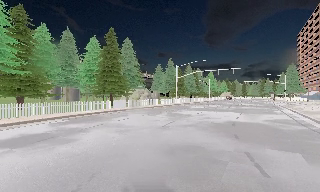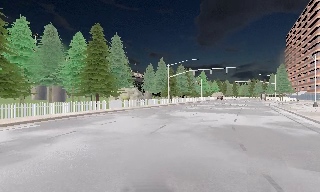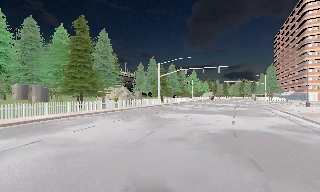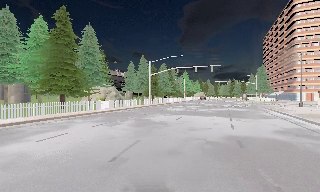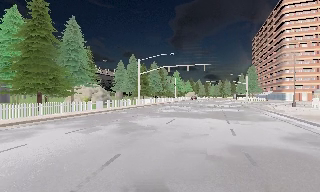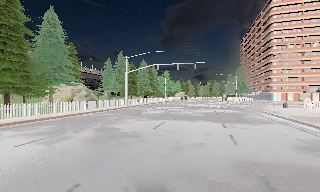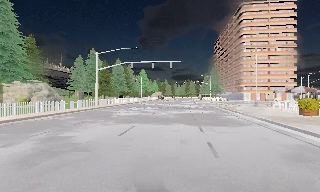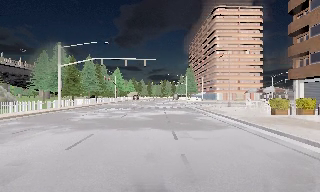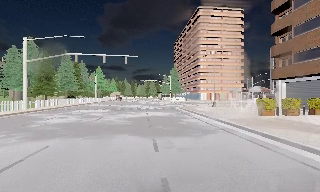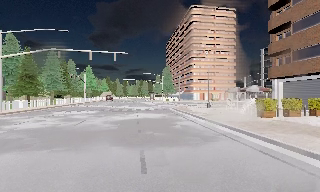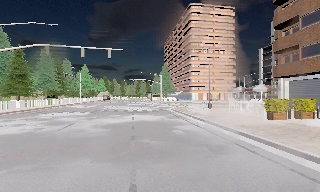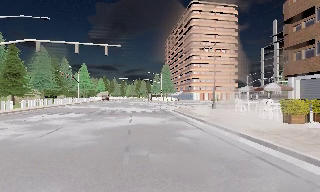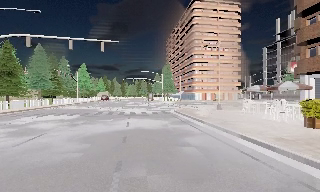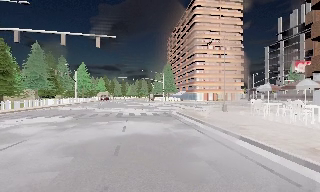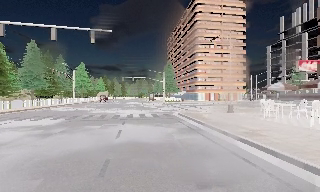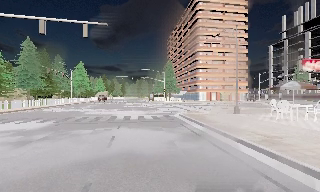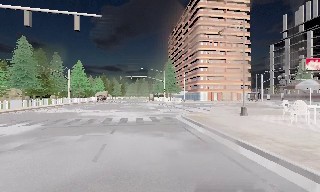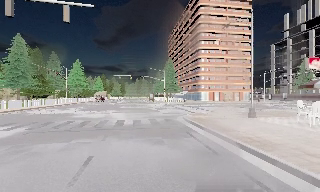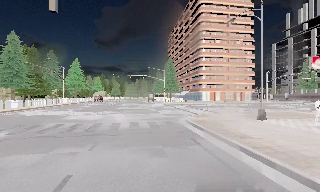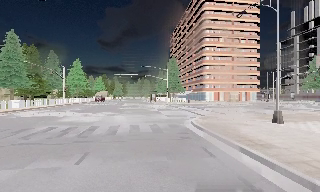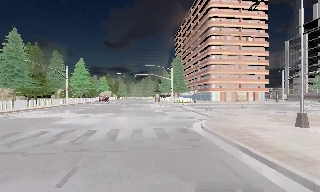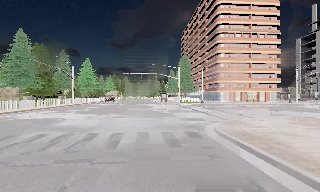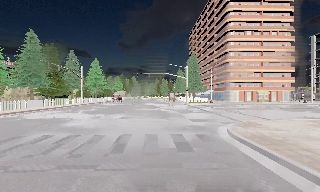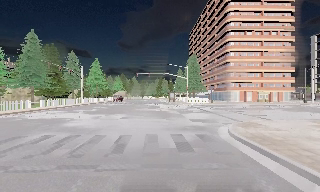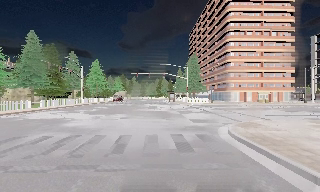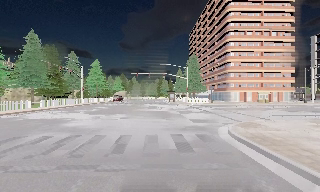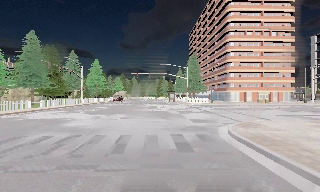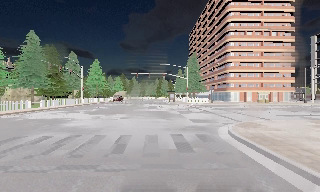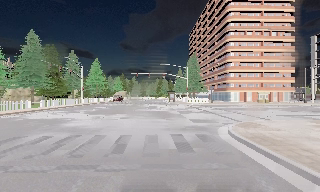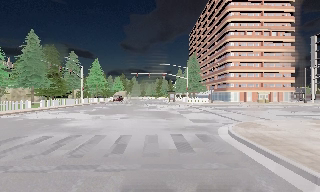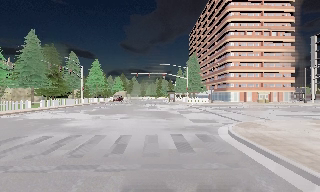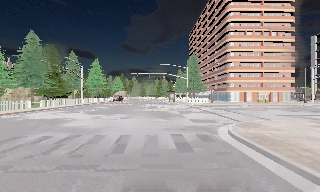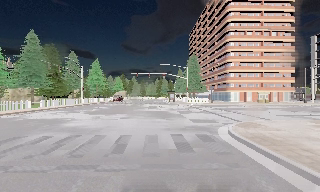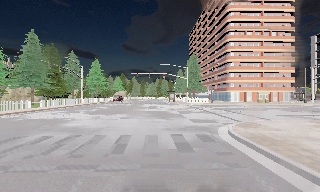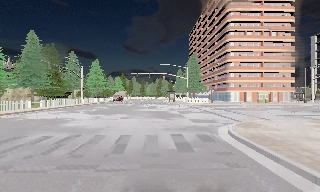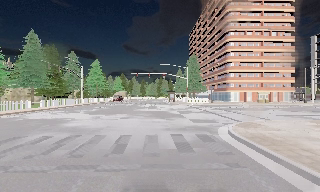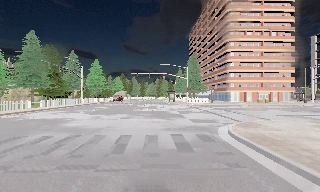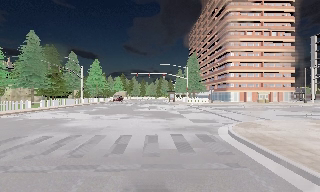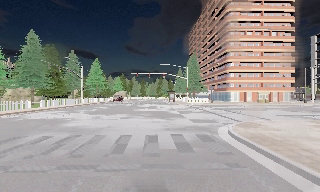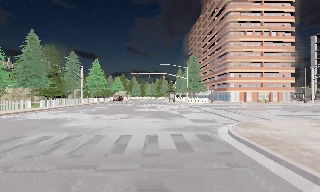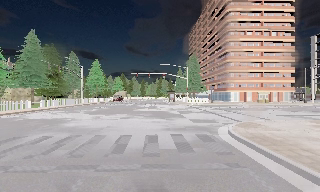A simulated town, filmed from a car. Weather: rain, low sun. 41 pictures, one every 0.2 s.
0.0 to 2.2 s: The scene slides to the left, as the camera pans about 40 degrees to its right. It travels forward, about 15 m.
2.2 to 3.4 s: The camera travels forward, about 7 m, so what stands in front looms larger.
3.4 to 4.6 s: The camera travels forward, about 4.5 m, so what stands in front looms larger. It loses speed.
4.6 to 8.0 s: The camera keeps its place and its aim.
The film runs forward here.
